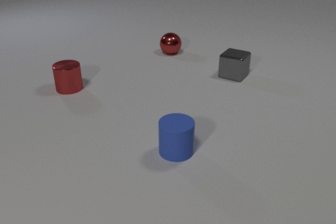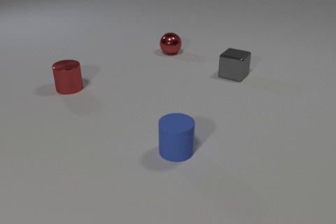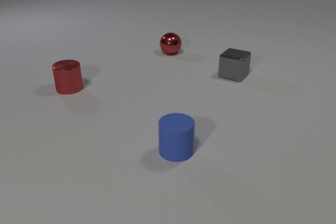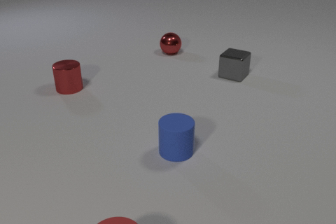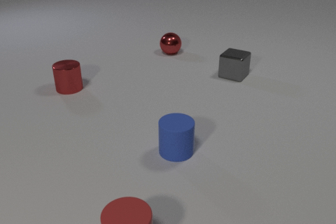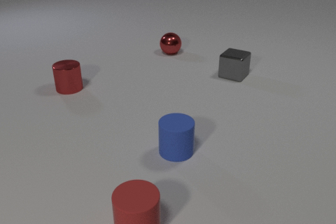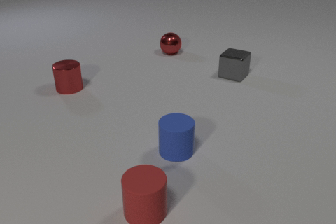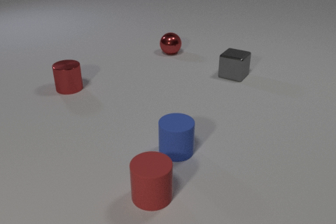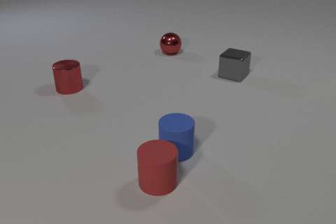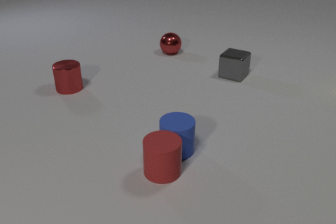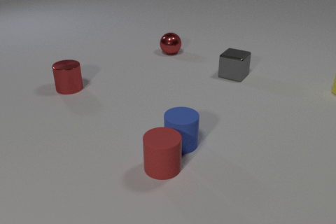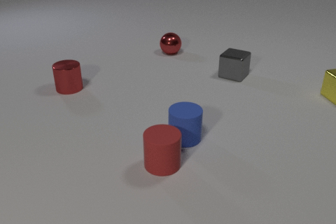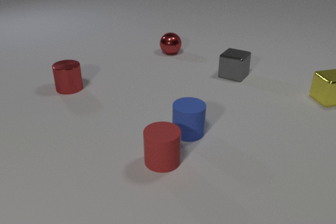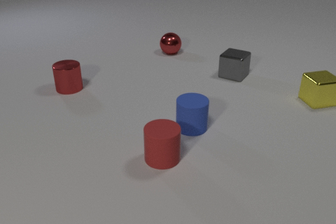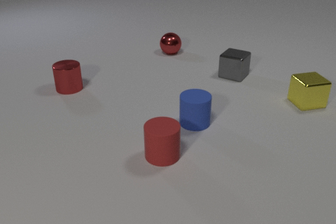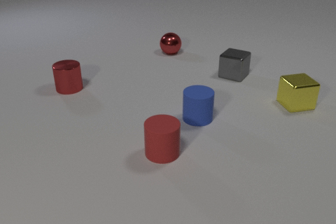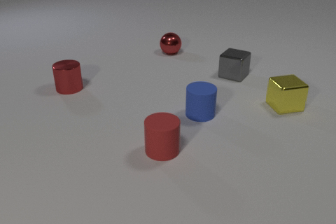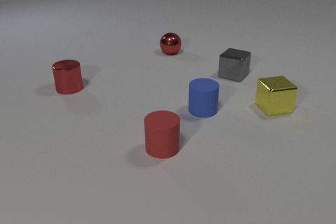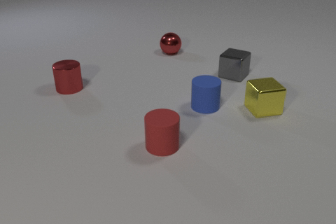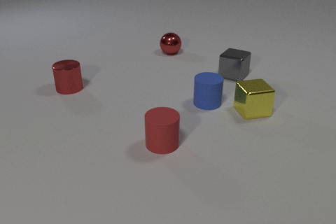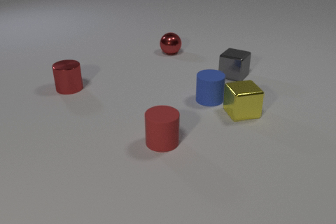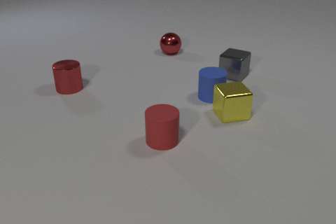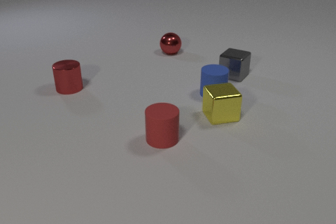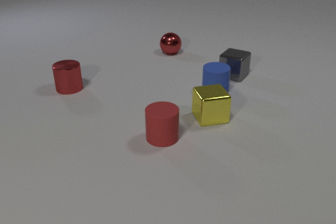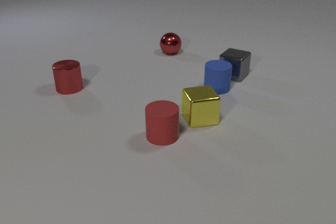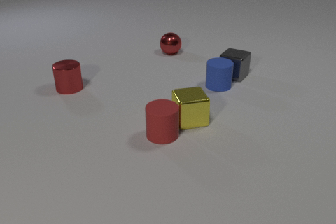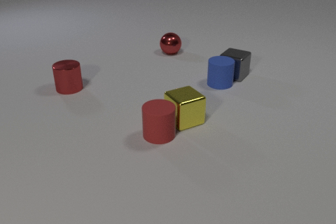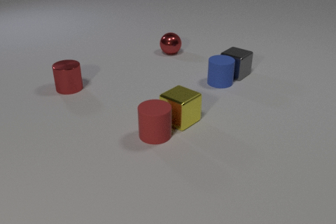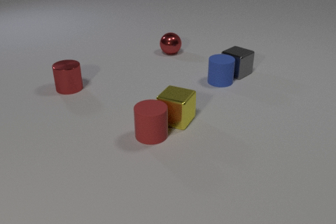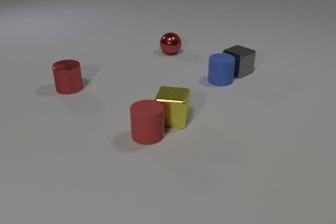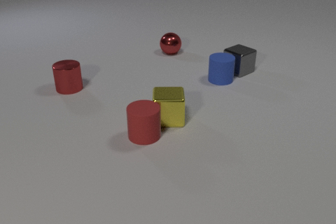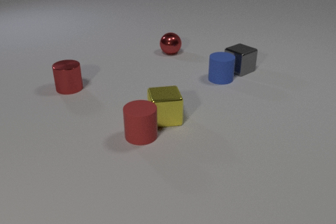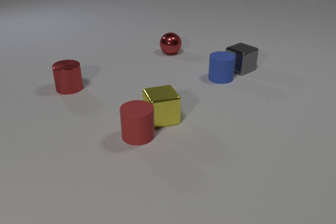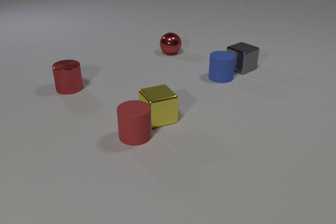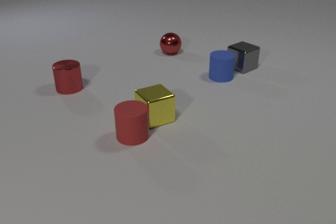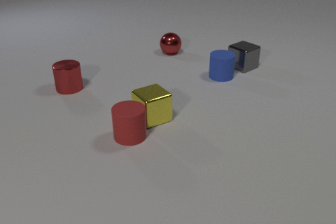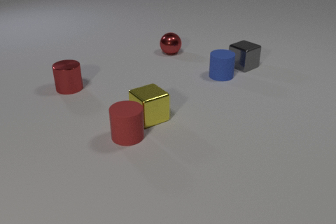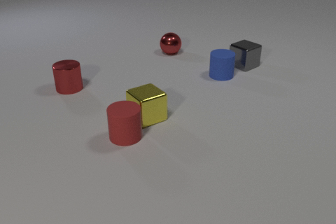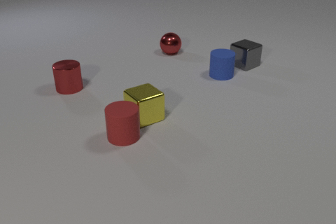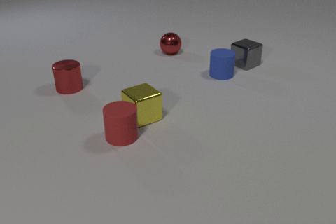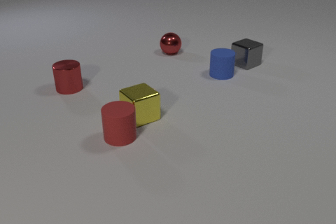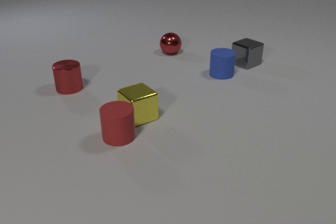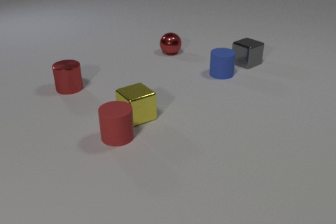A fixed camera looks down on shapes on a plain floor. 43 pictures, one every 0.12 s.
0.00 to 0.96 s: The red rubber cylinder comes in at the bottom edge, slides away from the camera.
0.96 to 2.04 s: The red rubber cylinder slides away from the camera. The blue rubber cylinder slides away from the camera. The yellow metal cube comes in at the right edge, slides to the left and toward the camera. The red rubber cylinder and the blue rubber cylinder collide.
2.04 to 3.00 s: The red rubber cylinder slides away from the camera. The blue rubber cylinder slides away from the camera. The yellow metal cube slides to the left and toward the camera.
3.00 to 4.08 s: The red rubber cylinder slides to the left. The blue rubber cylinder slides away from the camera. The gray metal cube slides away from the camera. The yellow metal cube slides to the left, spins counterclockwise seen from above by about 105 degrees, its near face sliding to the right. The red rubber cylinder and the yellow metal cube collide. The blue rubber cylinder and the gray metal cube collide.
4.08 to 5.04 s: The red rubber cylinder slides to the left. The blue rubber cylinder slides away from the camera. The gray metal cube slides away from the camera. The yellow metal cube slides to the left.
How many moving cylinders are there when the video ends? 2.
What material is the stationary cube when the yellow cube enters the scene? metal.
How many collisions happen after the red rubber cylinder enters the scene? 3.
